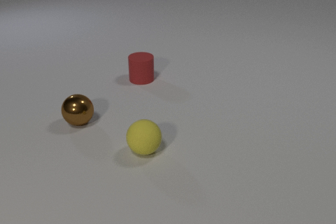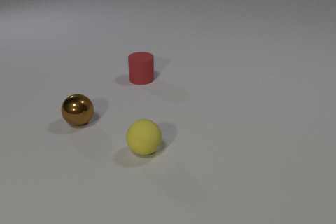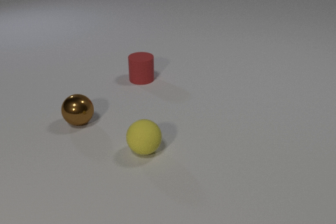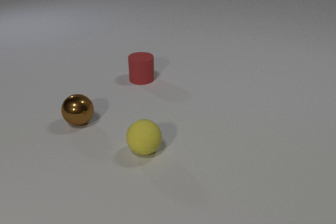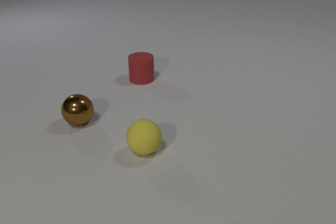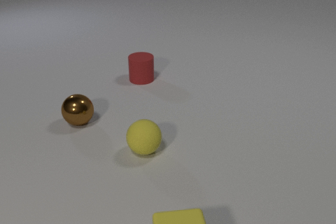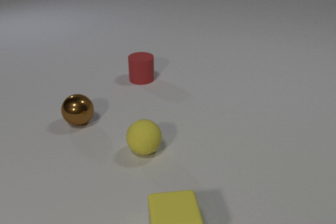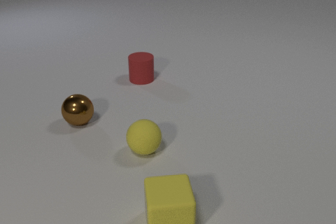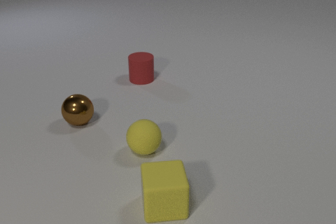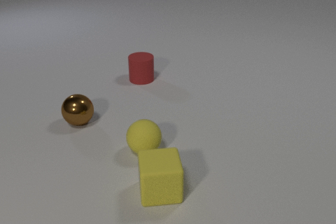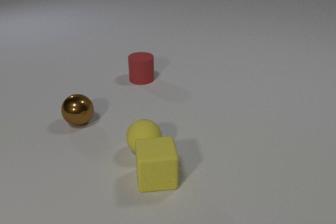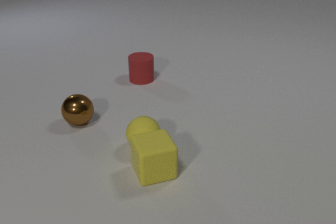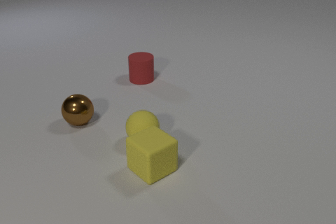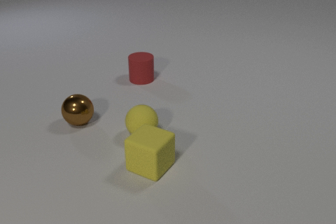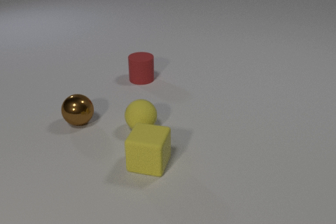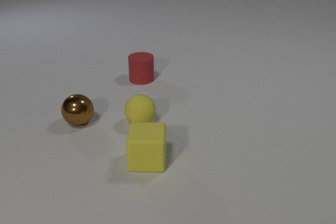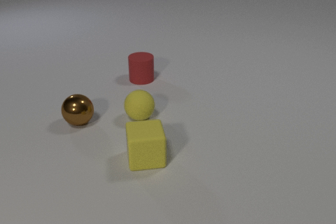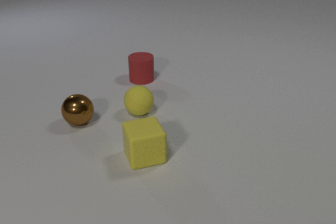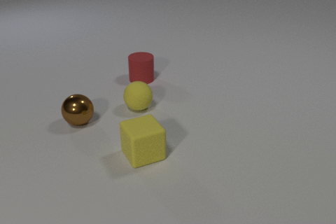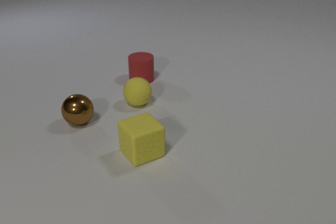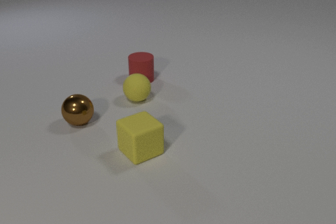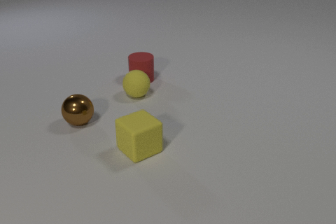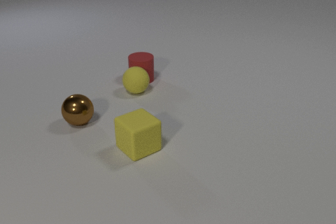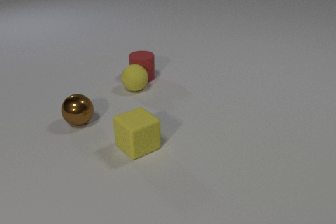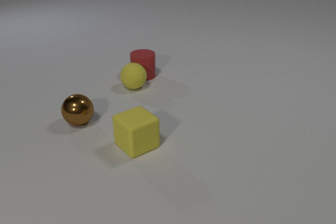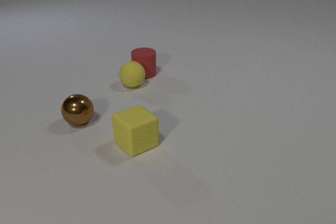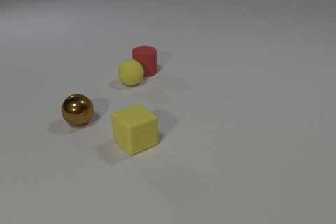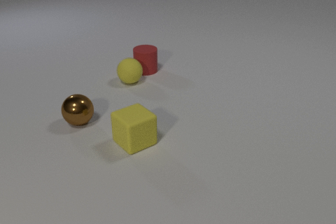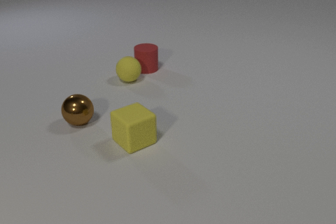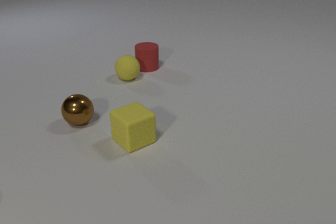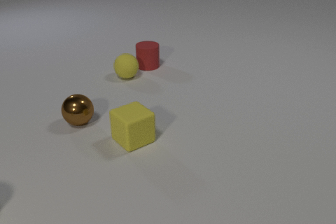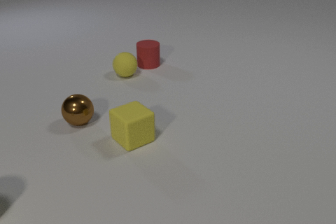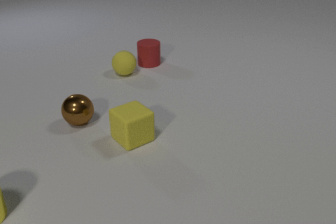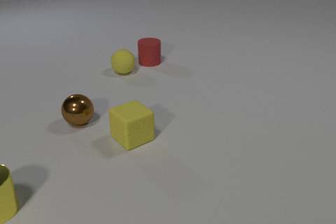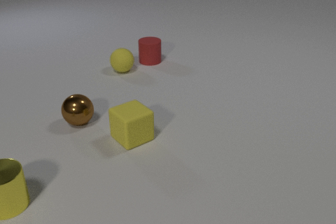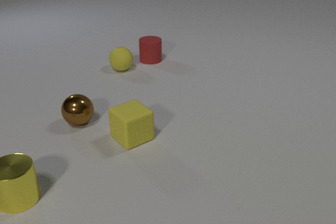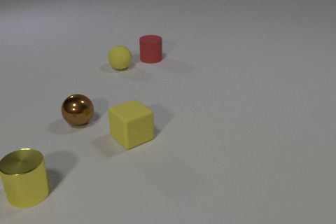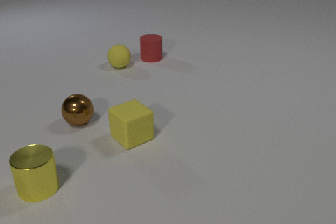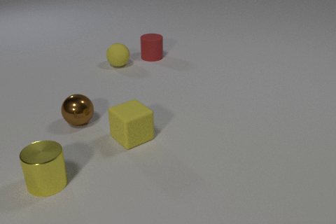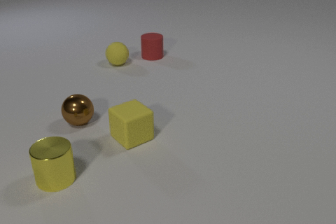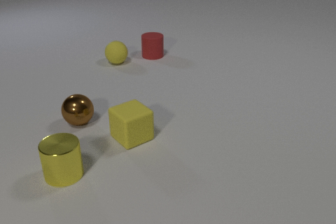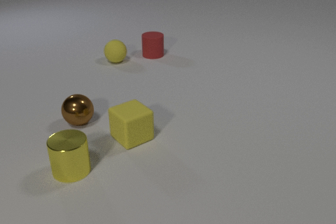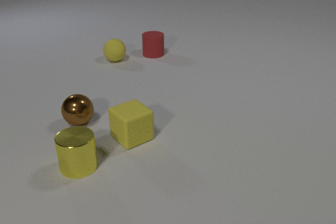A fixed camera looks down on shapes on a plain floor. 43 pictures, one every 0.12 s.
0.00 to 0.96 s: The yellow rubber cube comes in at the bottom edge, slides away from the camera.
0.96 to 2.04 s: The yellow rubber cube slides away from the camera, spins counterclockwise seen from above by about 105 degrees, its near face sliding to the right. The yellow rubber sphere rolls away from the camera. The yellow rubber cube and the yellow rubber sphere collide.
2.04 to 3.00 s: The yellow rubber cube slides away from the camera. The yellow rubber sphere rolls away from the camera. The red rubber cylinder slides away from the camera. The yellow rubber sphere and the red rubber cylinder collide.
3.00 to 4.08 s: The yellow rubber cube slides away from the camera. The yellow rubber sphere rolls away from the camera. The yellow metal cylinder comes in at the left edge, slides to the right. The red rubber cylinder slides away from the camera.
4.08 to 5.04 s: The yellow rubber sphere rolls away from the camera. The yellow metal cylinder slides to the right and away from the camera. The red rubber cylinder slides away from the camera.
What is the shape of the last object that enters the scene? cylinder.
Are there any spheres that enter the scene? no.
Are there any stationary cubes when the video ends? yes.
